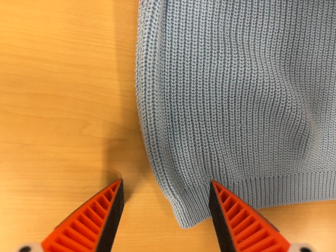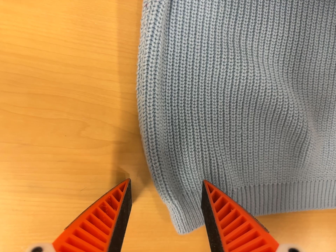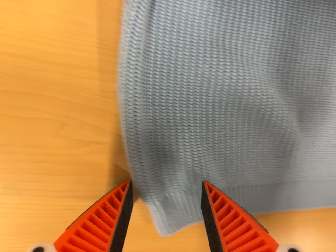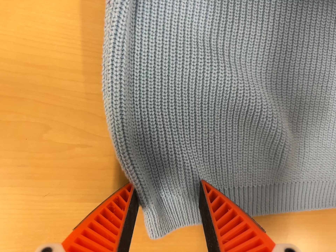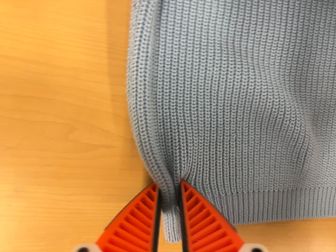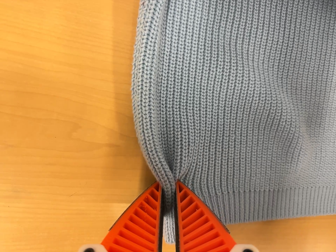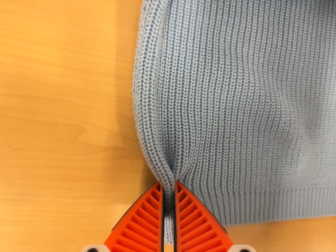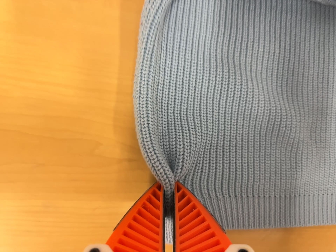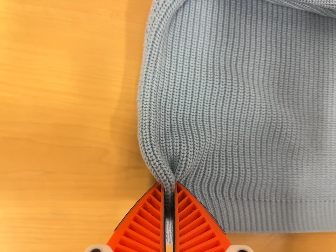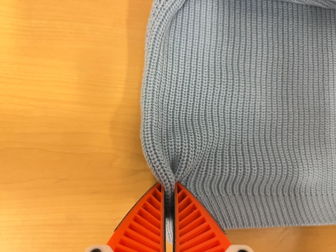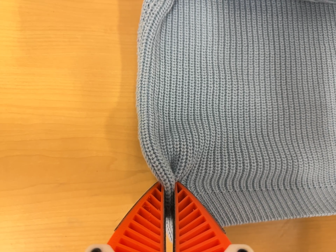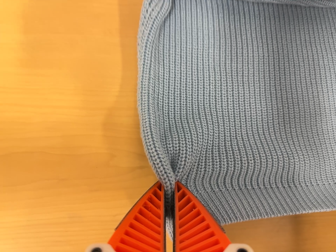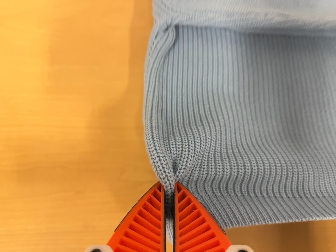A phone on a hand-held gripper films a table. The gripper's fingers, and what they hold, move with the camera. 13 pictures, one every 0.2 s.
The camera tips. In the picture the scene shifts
downward.
0.0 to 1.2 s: The camera shifts only a little, or ends up much as it began.
1.2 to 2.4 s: The camera swings to its left by about 10 degrees, and the scene slides to the right. It travels backward, about 7 cm, so what stands in front gets smaller. Its aim tips toward the top of its view by about 15 degrees, and the scene shifts downward. It rolls about its line of sight by about 10 degrees, and the scene rotates counterclockwise.
The film runs forward here.
